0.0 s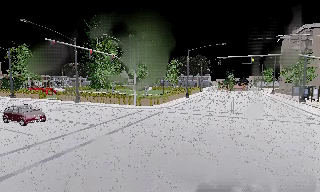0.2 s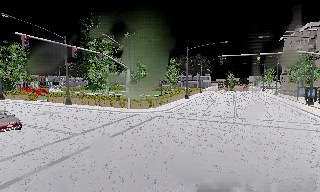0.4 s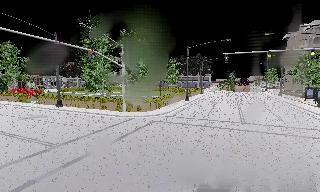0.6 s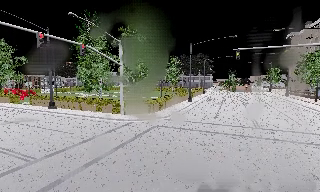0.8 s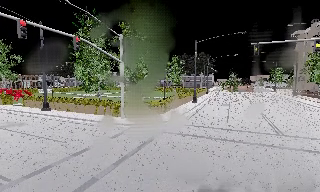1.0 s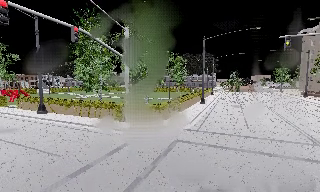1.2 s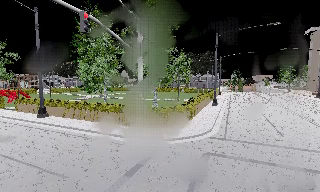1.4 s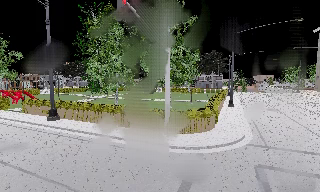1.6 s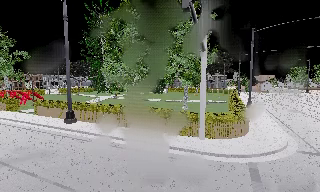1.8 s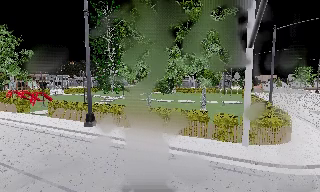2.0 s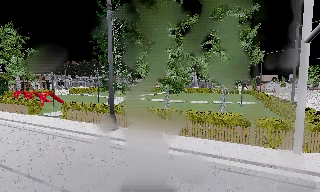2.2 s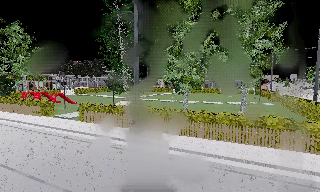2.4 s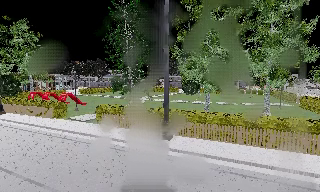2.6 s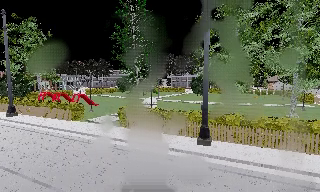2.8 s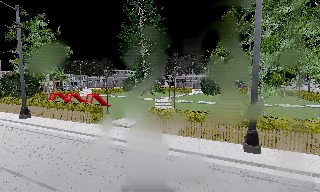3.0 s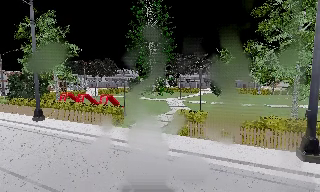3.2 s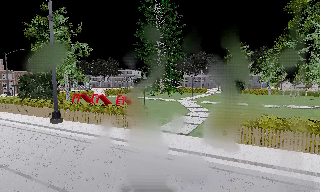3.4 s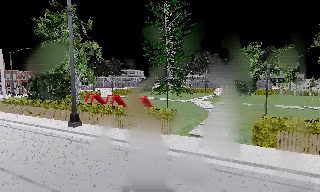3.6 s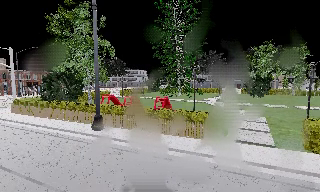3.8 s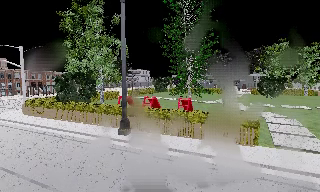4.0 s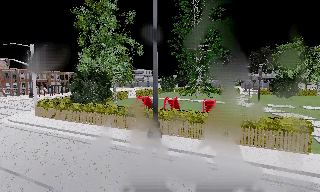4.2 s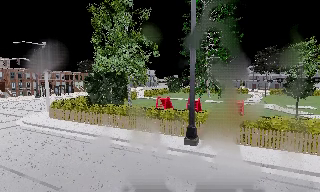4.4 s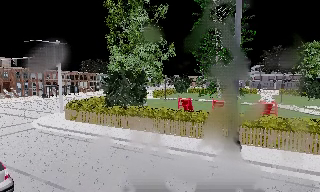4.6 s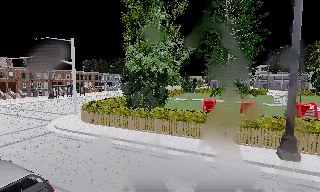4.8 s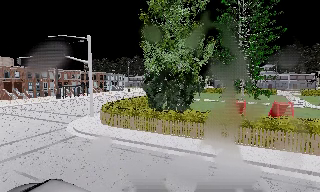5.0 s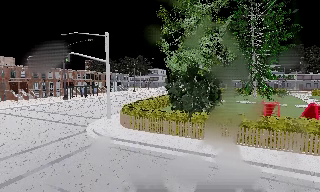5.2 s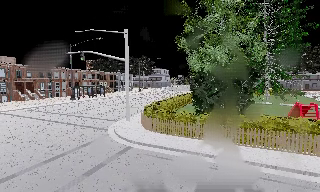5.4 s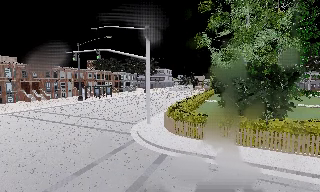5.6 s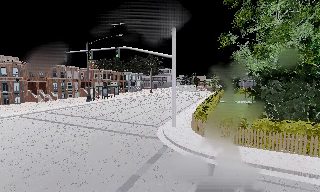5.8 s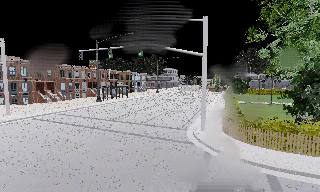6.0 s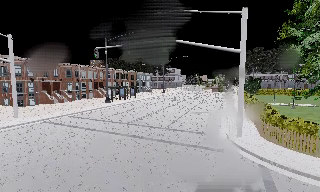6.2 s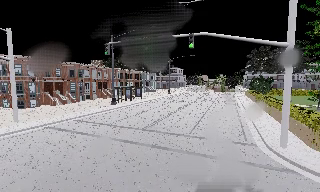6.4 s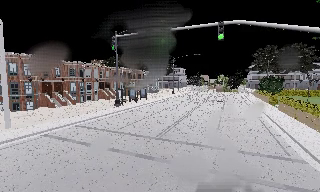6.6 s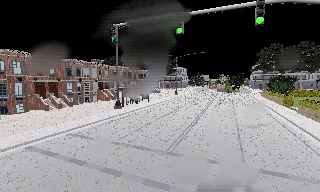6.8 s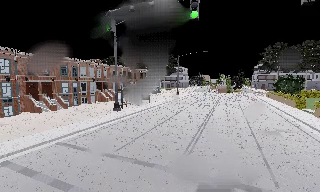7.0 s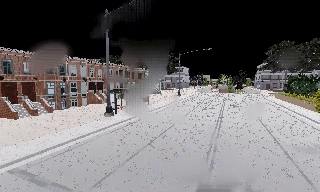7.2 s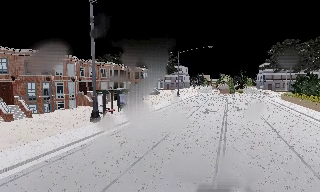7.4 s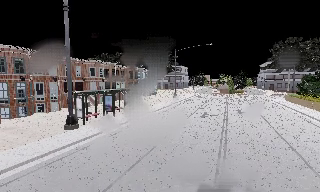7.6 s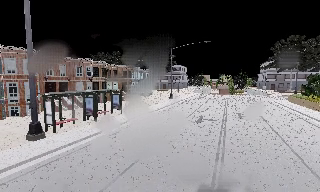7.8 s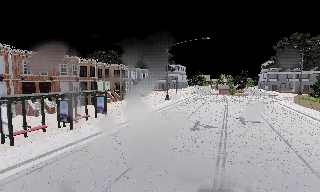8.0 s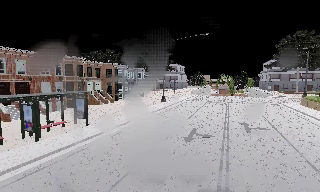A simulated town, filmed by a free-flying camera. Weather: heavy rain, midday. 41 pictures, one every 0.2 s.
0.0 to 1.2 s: The camera travels forward, about 11 m, so what stands in front looms larger.
1.2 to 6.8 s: The camera travels to its left and forward, about 60 m, so close, fixed things drift to the right.
6.8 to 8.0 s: The camera travels forward, about 14 m, so what stands in front looms larger.
The film runs forward here.
